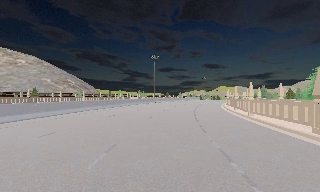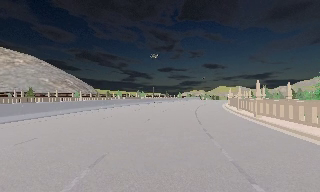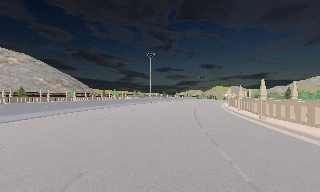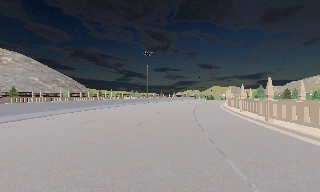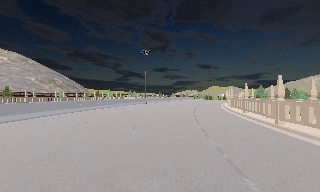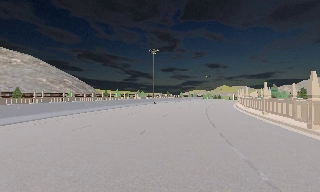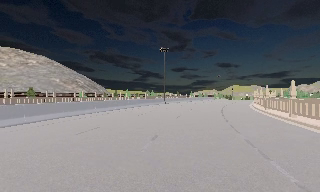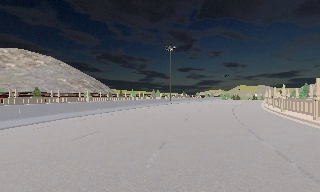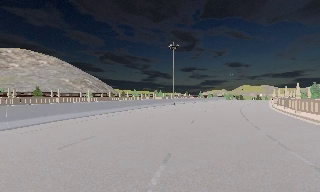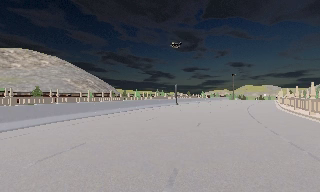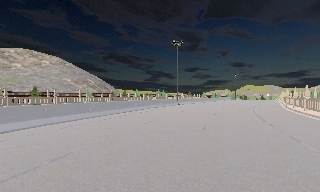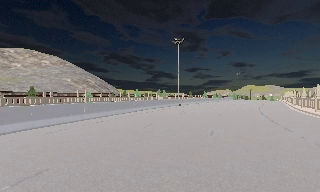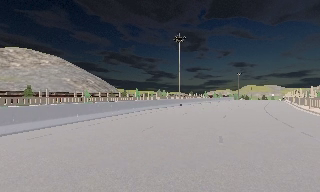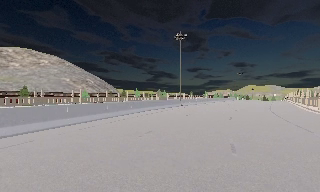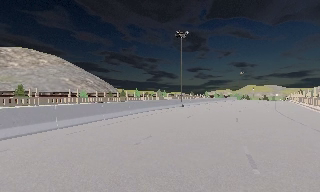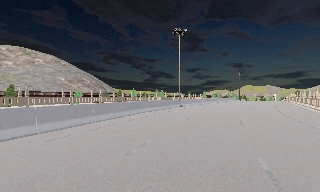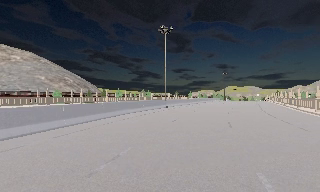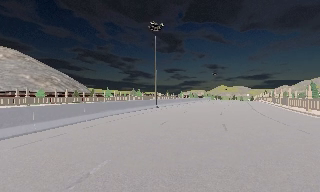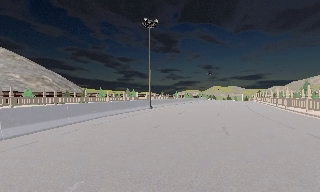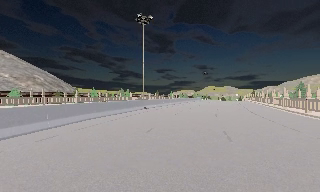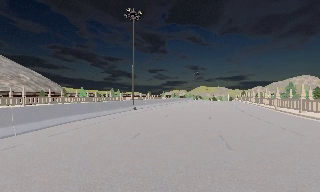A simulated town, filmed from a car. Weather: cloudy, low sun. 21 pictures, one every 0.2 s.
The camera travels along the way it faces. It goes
forward.
0.0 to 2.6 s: The camera travels forward, about 14 m, so what stands in front looms larger.
2.6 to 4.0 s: The camera swings to its right by about 15 degrees, and the scene slides to the left. It travels forward, about 7 m, so what stands in front looms larger.
The film runs forward here.
